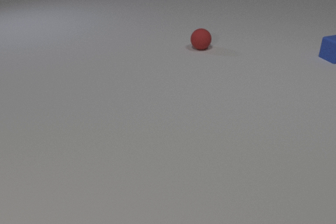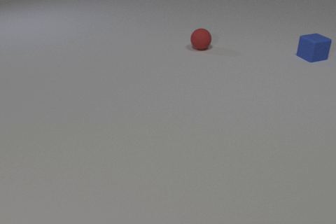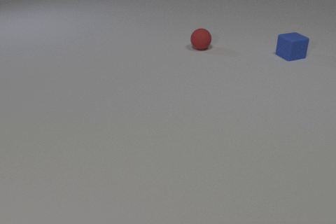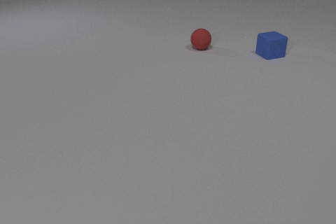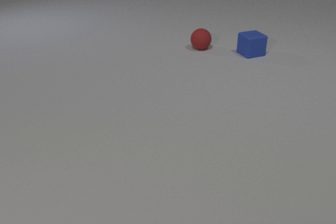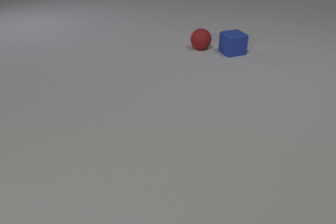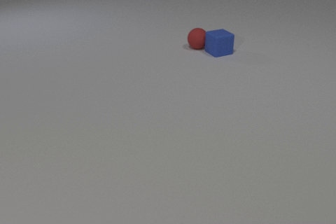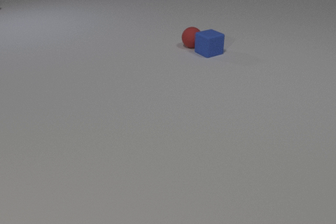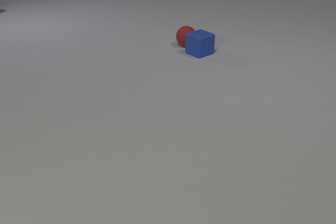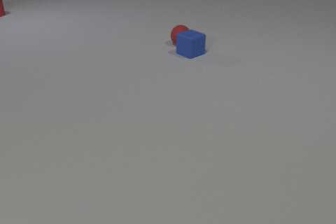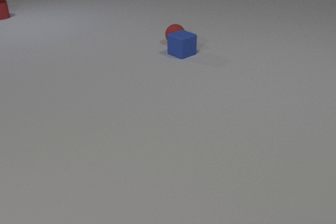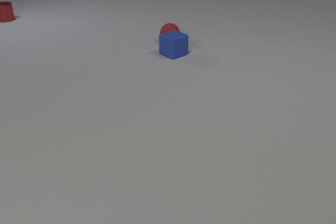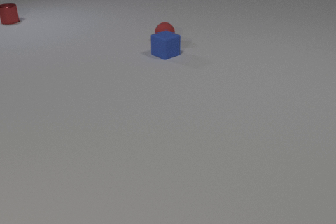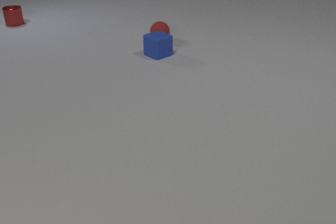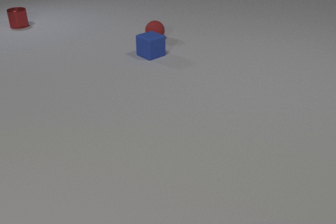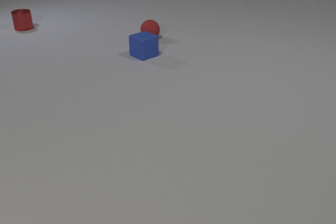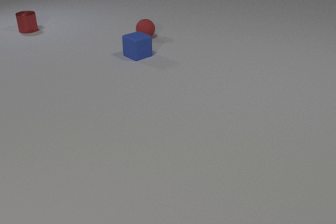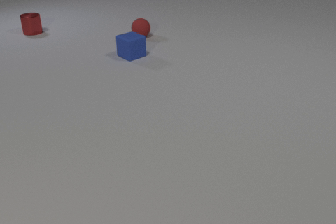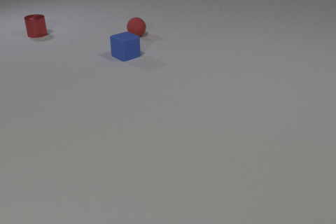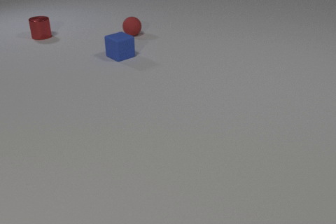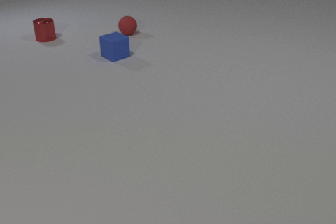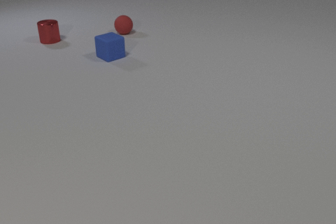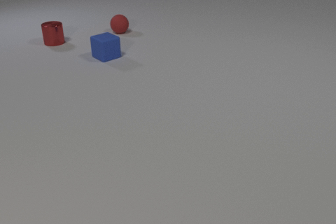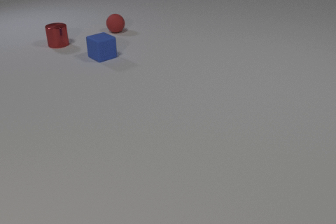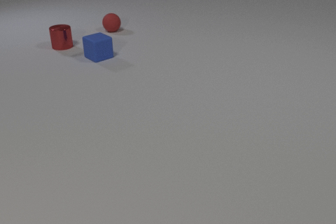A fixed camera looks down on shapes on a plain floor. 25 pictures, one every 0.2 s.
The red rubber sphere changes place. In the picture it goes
to the left.
The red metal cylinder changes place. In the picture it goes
toward the camera.
0.0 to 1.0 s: The blue rubber cube slides to the left.
1.0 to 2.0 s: The blue rubber cube slides to the left. The red rubber sphere rolls to the left and away from the camera. The red metal cylinder comes in at the left edge, slides toward the camera. The blue rubber cube and the red rubber sphere collide.
2.0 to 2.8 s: The blue rubber cube slides to the left. The red rubber sphere rolls to the left and away from the camera. The red metal cylinder slides toward the camera and to the right.
2.8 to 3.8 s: The blue rubber cube slides to the left. The red rubber sphere rolls to the left and away from the camera. The red metal cylinder slides toward the camera and to the right.
3.8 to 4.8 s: The blue rubber cube slides to the left. The red rubber sphere rolls to the left and away from the camera. The red metal cylinder slides toward the camera and to the right.
What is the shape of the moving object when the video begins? cube.
Are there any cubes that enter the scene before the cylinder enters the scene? no.
What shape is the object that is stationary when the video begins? sphere.
